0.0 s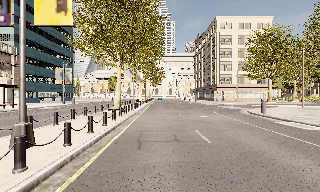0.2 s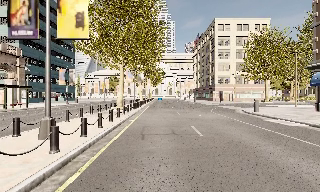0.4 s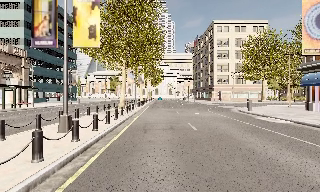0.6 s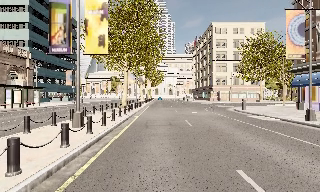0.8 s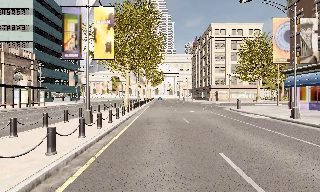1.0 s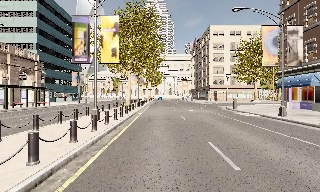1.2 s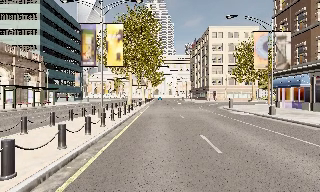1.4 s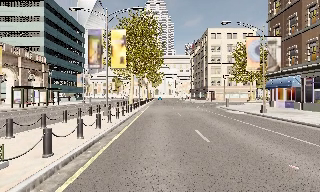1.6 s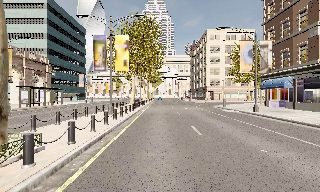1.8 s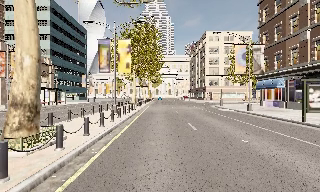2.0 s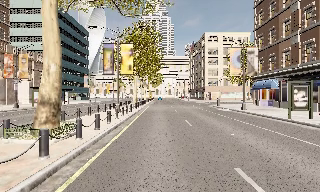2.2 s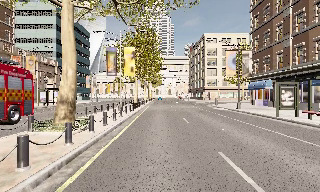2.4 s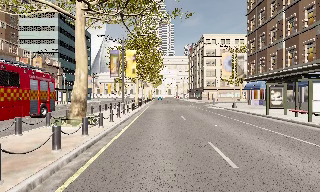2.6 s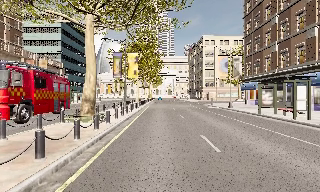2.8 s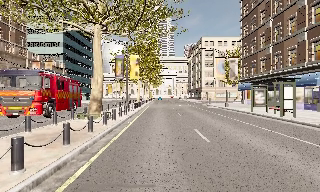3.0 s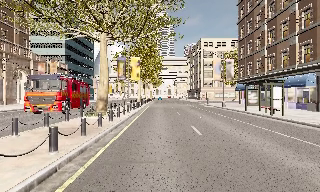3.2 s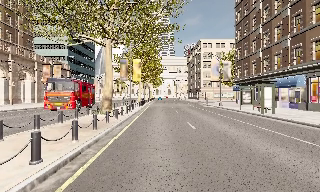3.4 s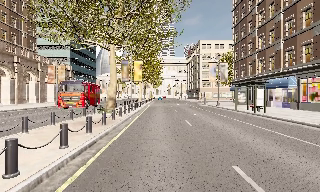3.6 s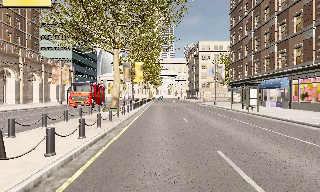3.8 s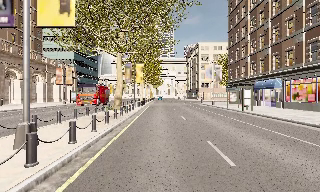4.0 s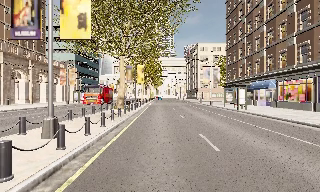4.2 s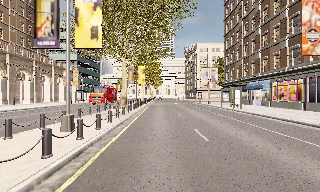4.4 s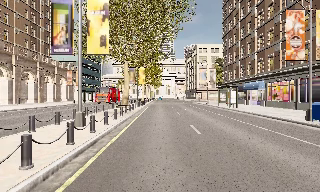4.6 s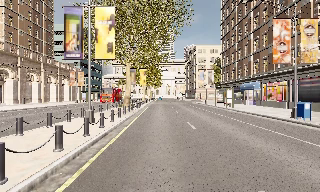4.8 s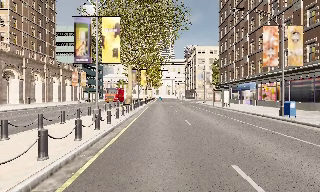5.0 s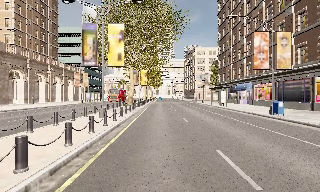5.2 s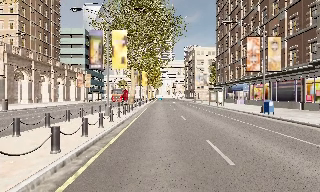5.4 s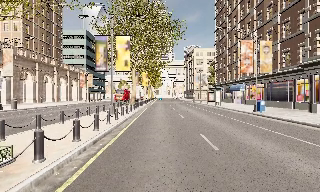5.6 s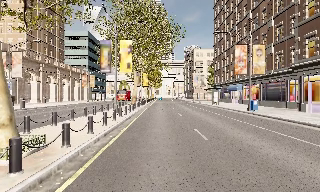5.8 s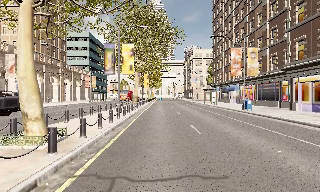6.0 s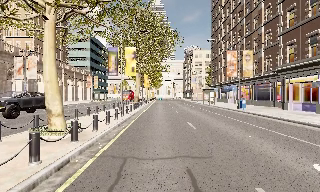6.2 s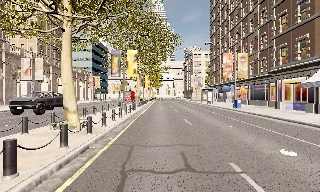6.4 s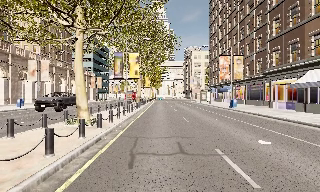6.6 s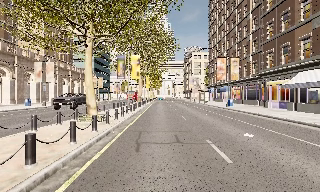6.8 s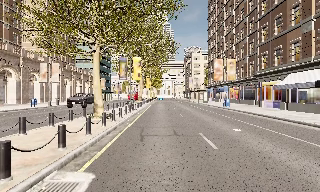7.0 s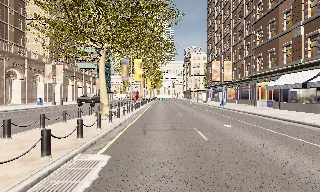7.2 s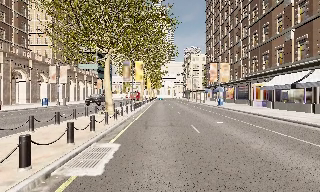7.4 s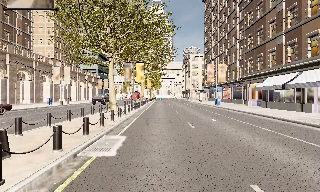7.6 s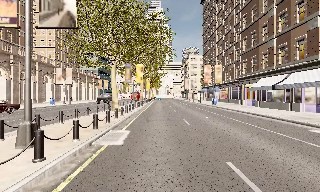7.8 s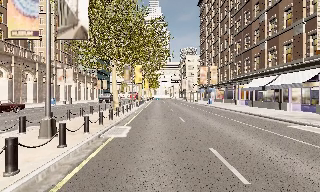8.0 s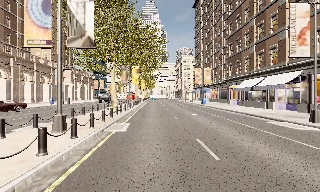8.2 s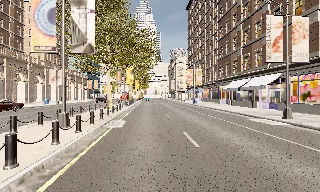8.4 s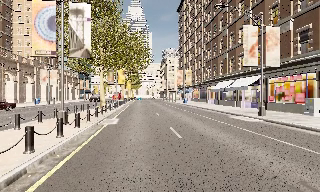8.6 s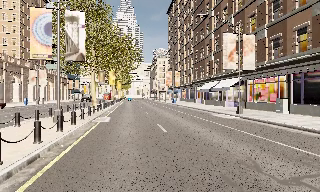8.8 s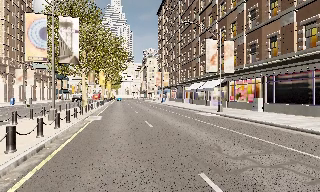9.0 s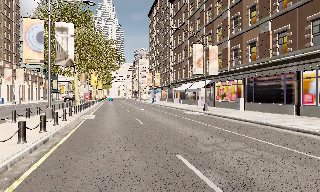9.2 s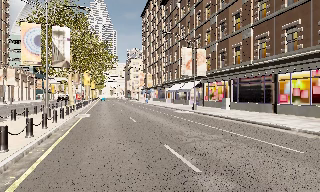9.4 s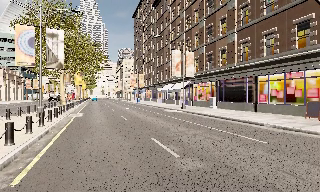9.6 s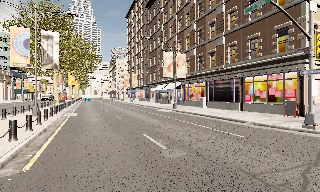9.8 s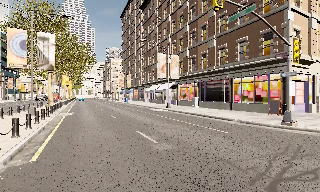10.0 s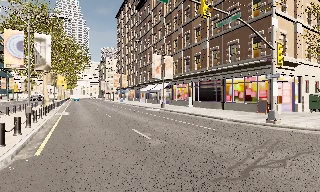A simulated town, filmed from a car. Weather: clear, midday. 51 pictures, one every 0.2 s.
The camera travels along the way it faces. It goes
backward.
0.0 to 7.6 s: The camera travels backward, about 40 m, so what stands in front gets smaller.
7.6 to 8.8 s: The camera pans to its right, which is clockwise from overhead, by about 15 degrees. It travels backward, about 6 m, so what stands in front gets smaller.
8.8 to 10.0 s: The scene slides to the left, as the camera pans about 15 degrees to its right. It travels backward, about 4.5 m, so what stands in front gets smaller. It loses speed.
The film runs backward here.
